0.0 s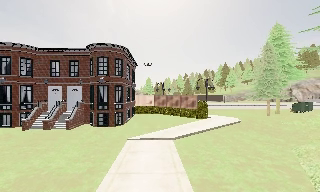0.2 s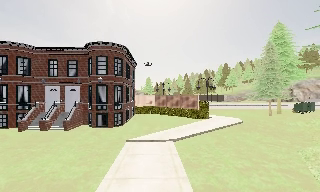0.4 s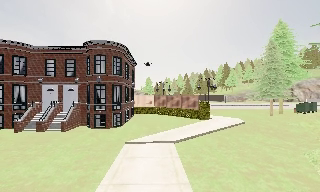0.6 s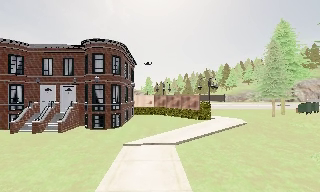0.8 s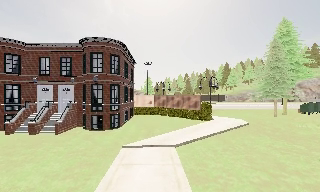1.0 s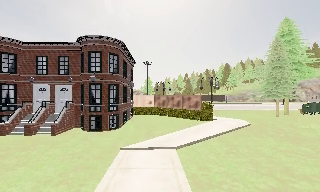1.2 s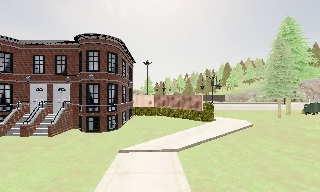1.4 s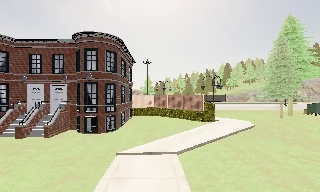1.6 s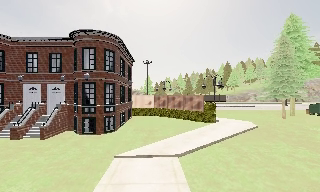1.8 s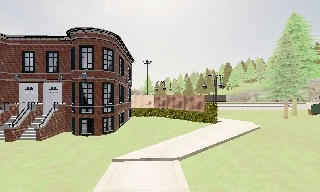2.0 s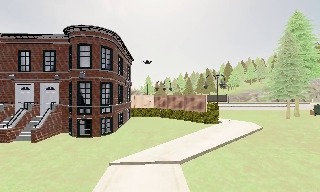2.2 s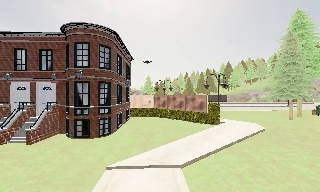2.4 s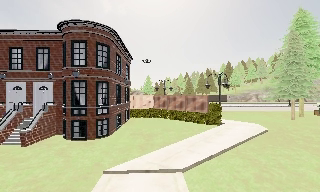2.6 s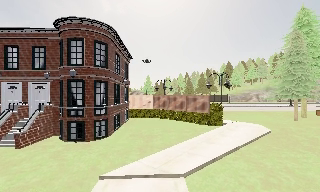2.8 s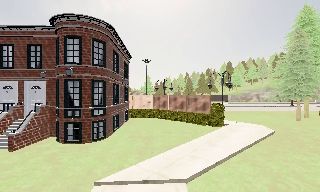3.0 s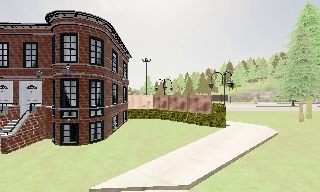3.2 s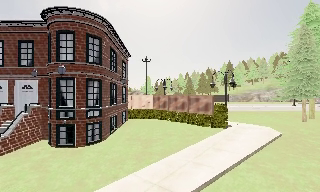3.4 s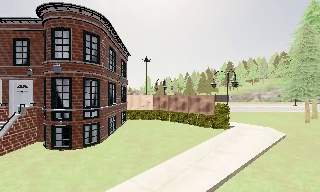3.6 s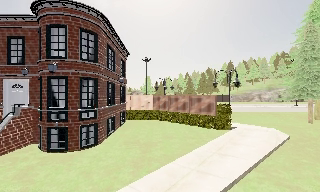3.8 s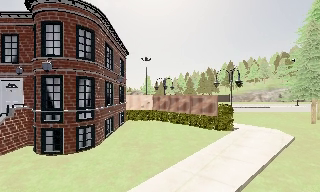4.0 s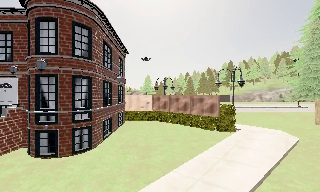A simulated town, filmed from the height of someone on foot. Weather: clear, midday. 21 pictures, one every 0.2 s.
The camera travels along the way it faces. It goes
forward.
0.0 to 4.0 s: The camera travels forward, about 7 m, so what stands in front looms larger.
The film runs forward here.
